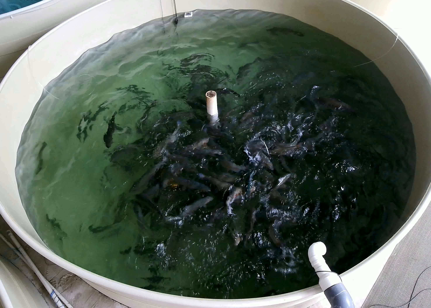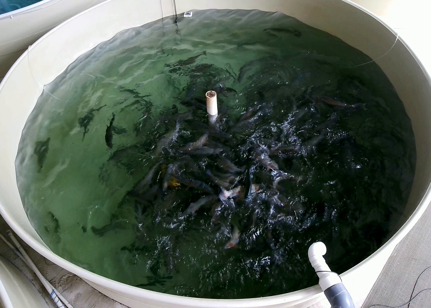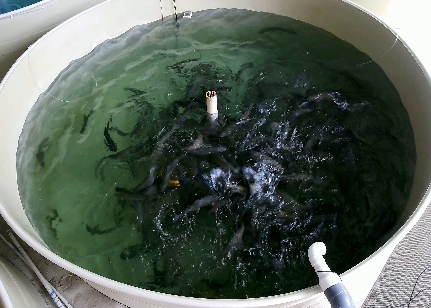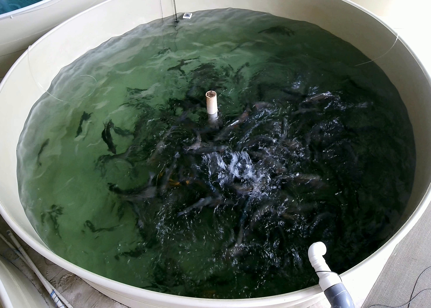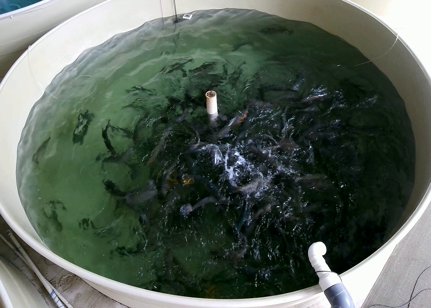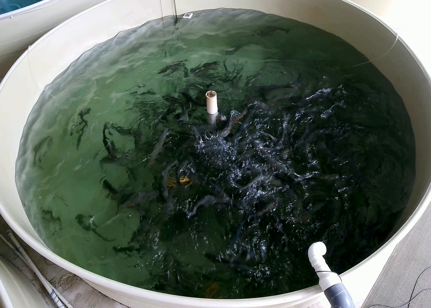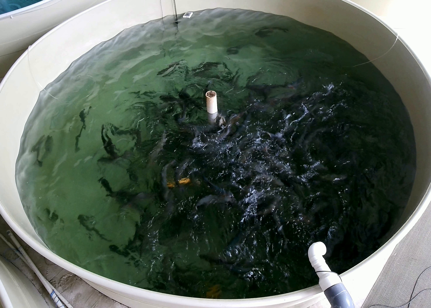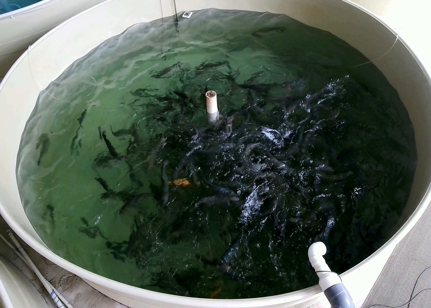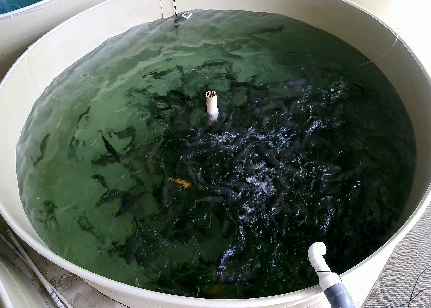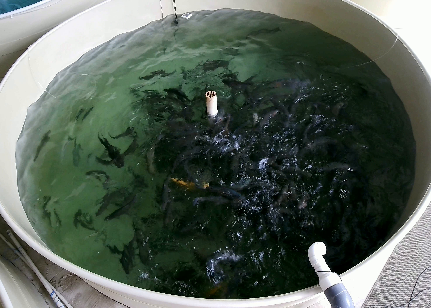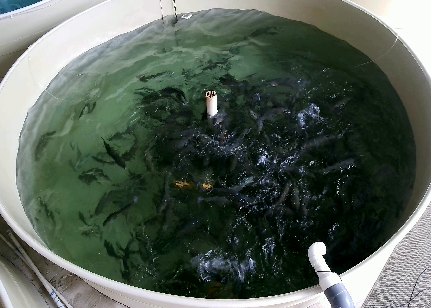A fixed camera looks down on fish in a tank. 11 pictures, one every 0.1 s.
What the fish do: Strong feeding.
